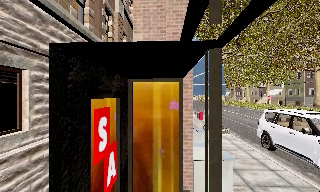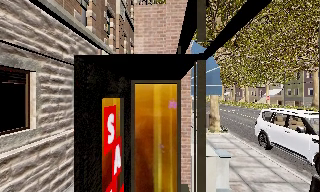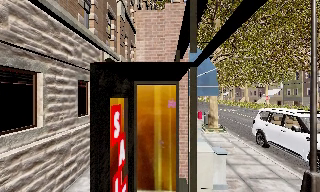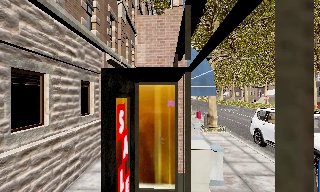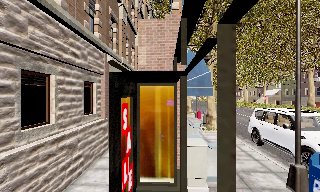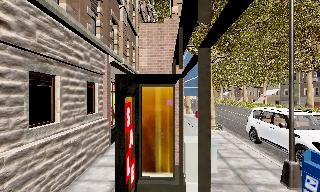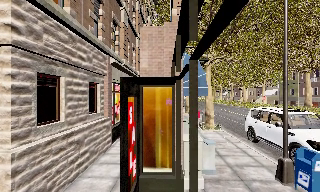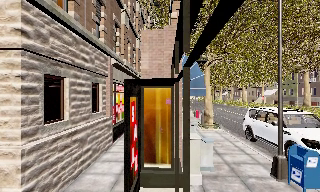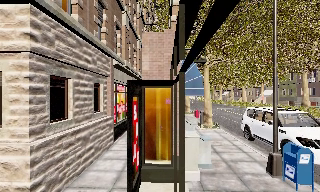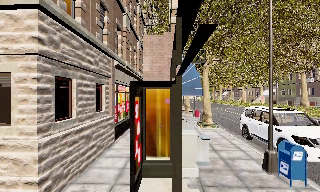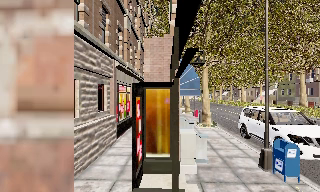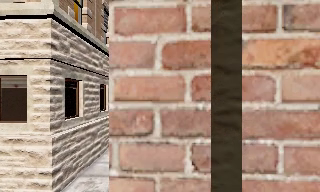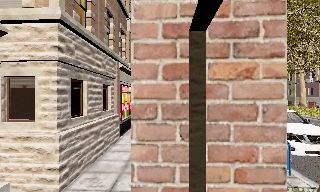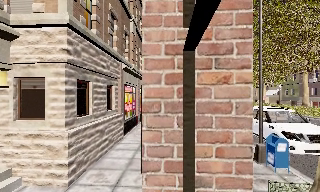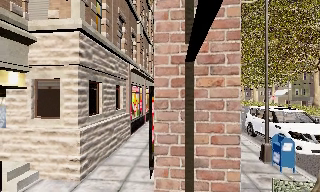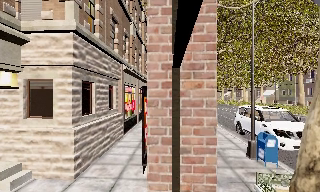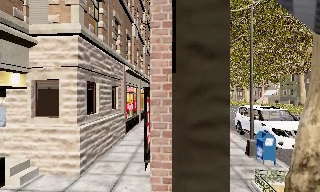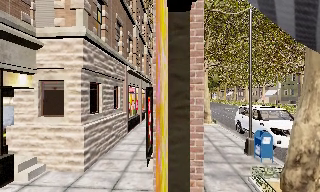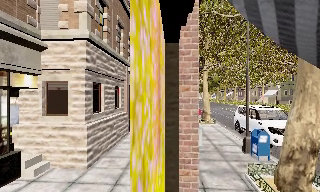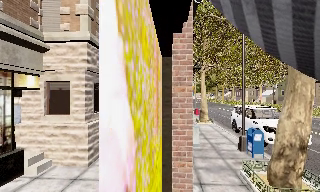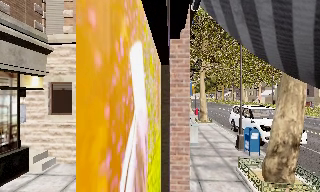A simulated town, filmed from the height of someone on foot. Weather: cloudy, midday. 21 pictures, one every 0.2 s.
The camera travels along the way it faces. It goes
backward.
0.0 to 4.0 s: The camera travels backward, about 4.5 m, so what stands in front gets smaller.
The film runs backward here.
